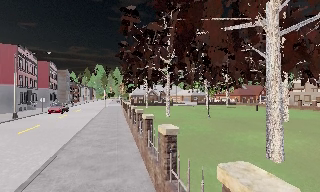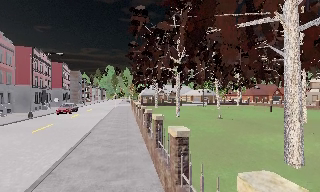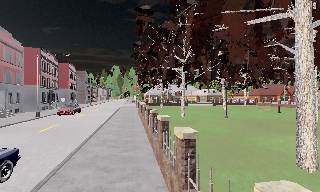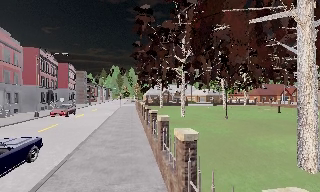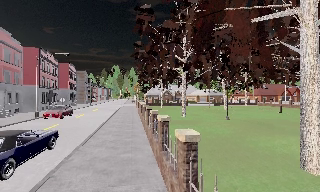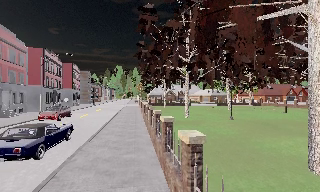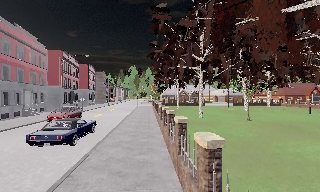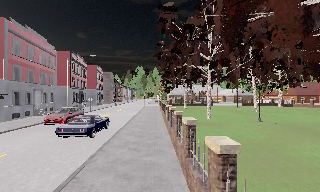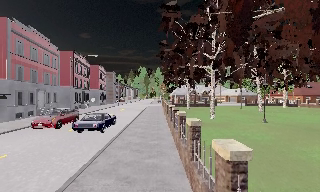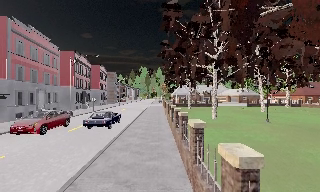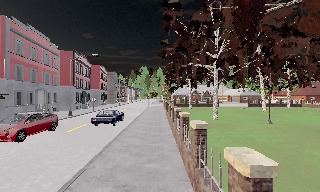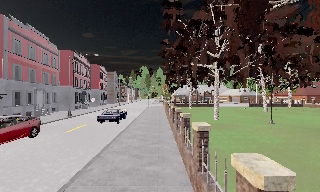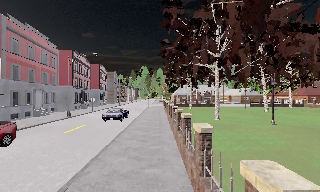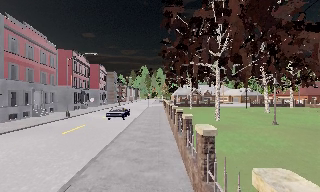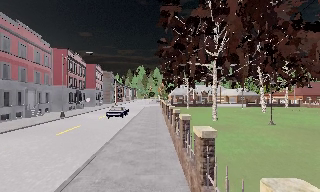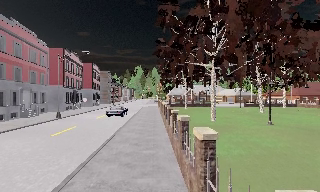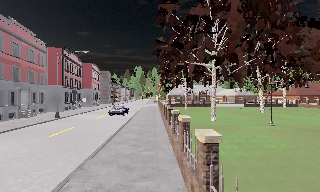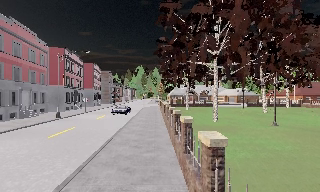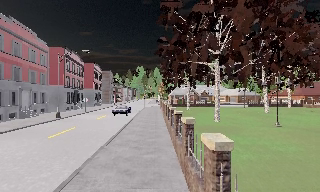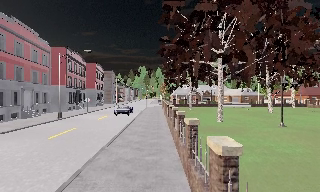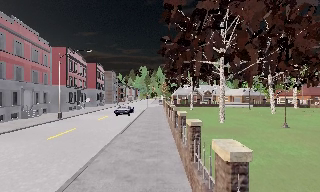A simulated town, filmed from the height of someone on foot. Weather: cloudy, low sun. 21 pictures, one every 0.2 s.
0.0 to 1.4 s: The scene slides to the right, as the camera pans about 15 degrees to its left. It travels forward, about 1 m, so what stands in front looms larger.
1.4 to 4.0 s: The camera travels forward, about 2.5 m, so what stands in front looms larger.
The film runs forward here.
